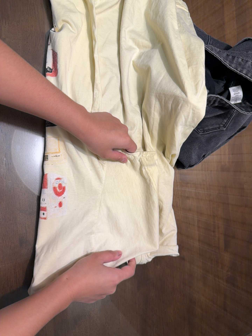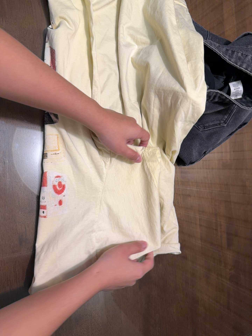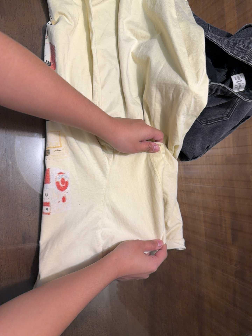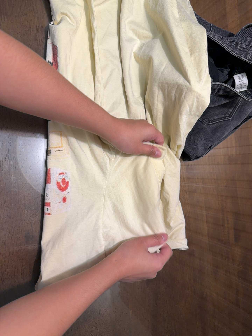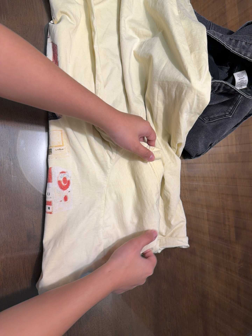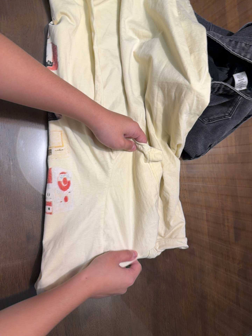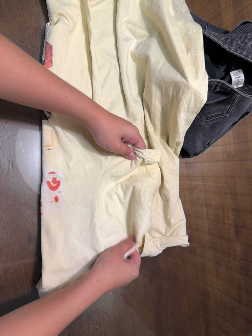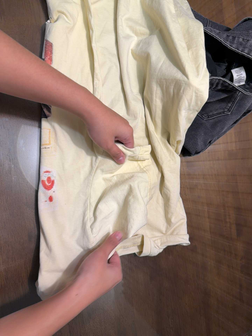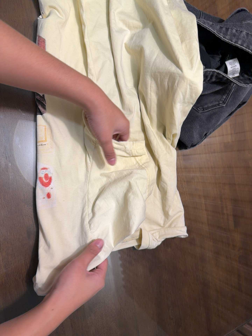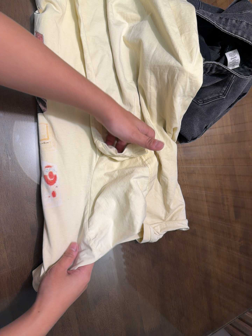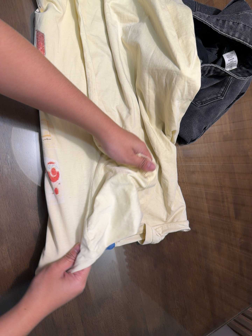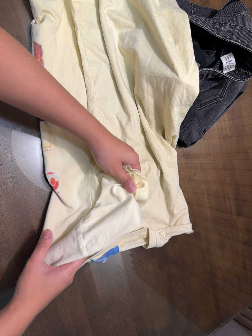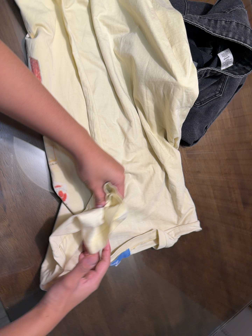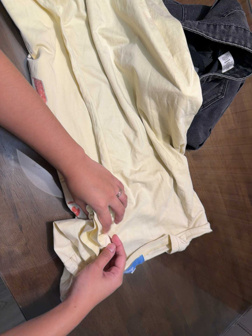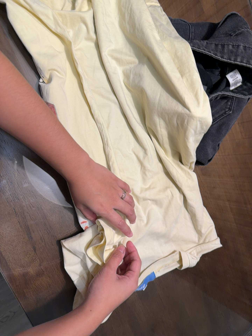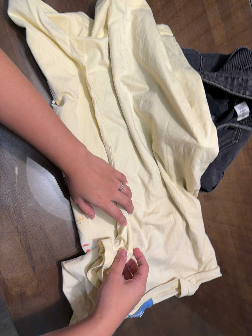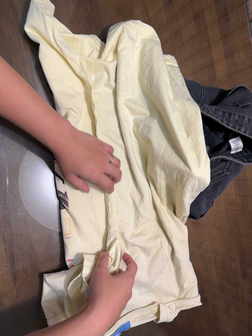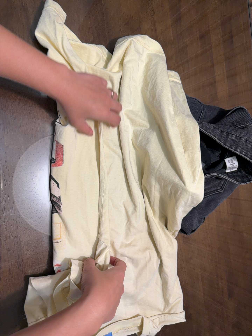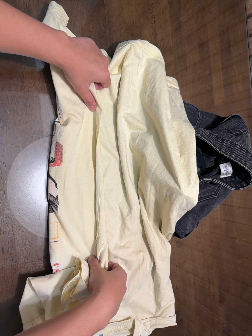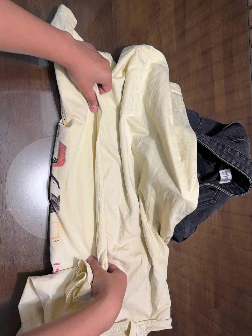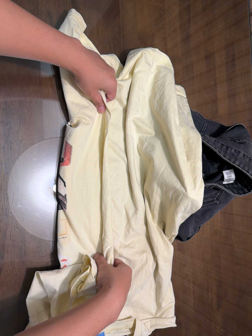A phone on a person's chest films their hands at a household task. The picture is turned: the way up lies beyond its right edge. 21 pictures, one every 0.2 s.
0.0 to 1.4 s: The camera shifts only a little, or ends up much as it began.
1.4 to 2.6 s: The camera travels toward the top of its view, about 10 cm. Its aim tips toward the bottom of its view by about 10 degrees. It rolls about its line of sight by about 15 degrees, and the scene rotates counterclockwise.
2.6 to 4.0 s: The camera travels to its left, about 8 cm. Its aim tips toward the top of its view by about 10 degrees, and the scene shifts downward. It rolls about its line of sight by about 20 degrees, and the scene rotates clockwise.
The film runs backward here.
